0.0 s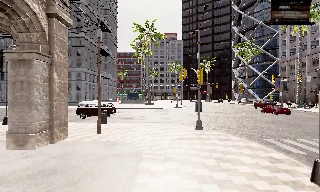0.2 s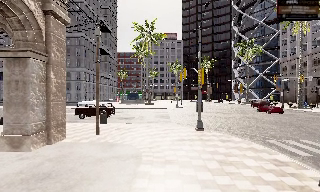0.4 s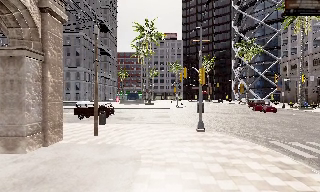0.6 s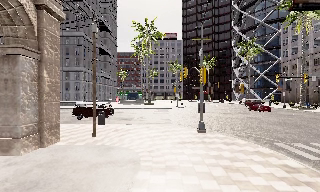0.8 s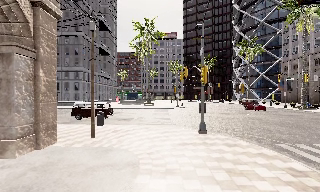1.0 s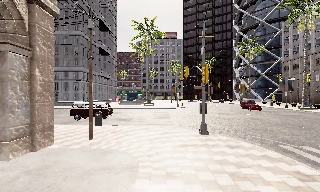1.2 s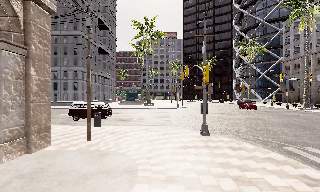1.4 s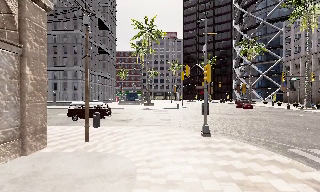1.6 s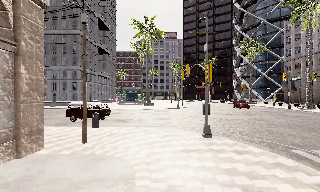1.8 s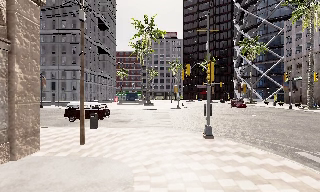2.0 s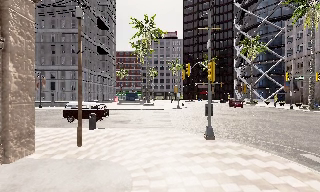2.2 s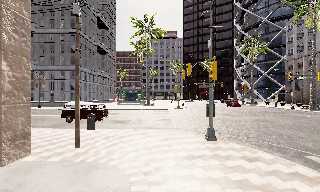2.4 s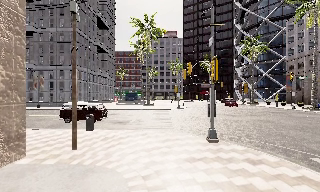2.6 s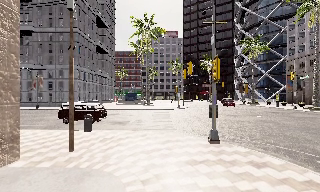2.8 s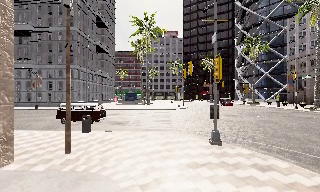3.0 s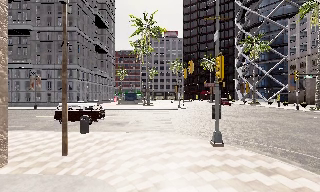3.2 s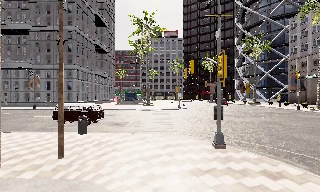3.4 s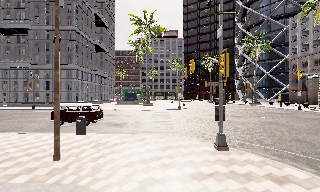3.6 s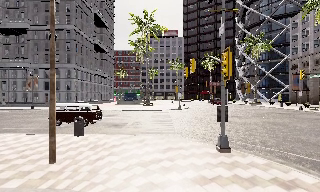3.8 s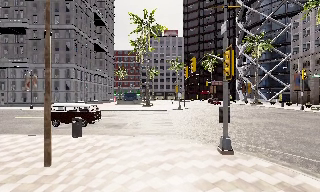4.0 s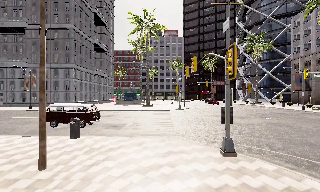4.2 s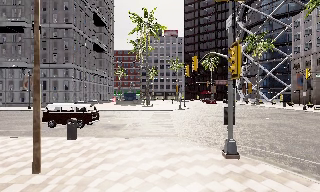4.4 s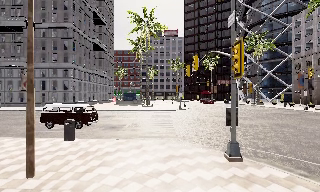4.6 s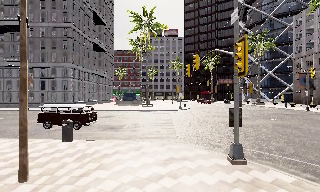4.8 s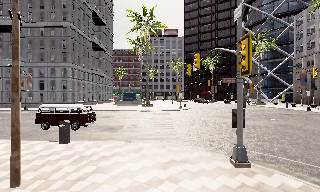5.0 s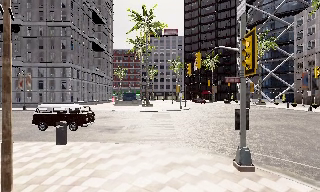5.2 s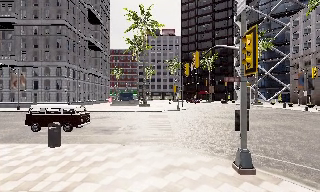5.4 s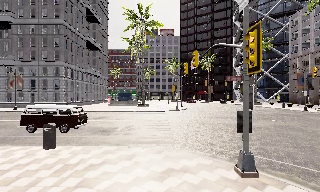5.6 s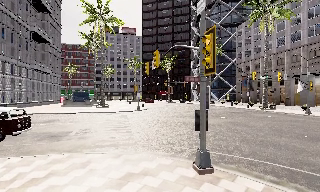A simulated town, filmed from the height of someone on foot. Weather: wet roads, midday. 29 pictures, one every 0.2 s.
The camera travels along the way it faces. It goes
forward.
0.0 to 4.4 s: The camera travels forward, about 6 m, so what stands in front looms larger.
4.4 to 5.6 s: The camera pans to its right, which is clockwise from overhead, by about 15 degrees. It travels forward, about 1.5 m, so what stands in front looms larger.
The film runs forward here.
